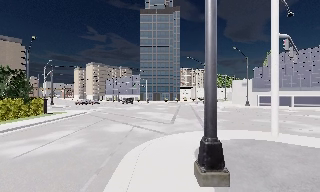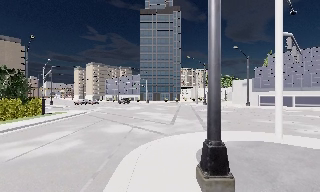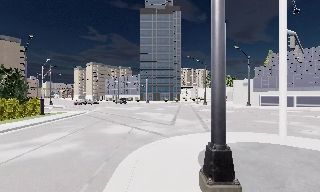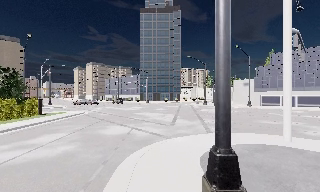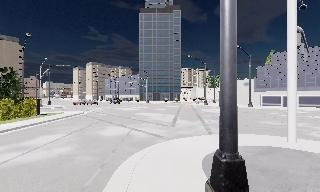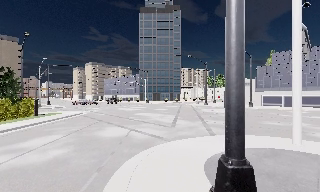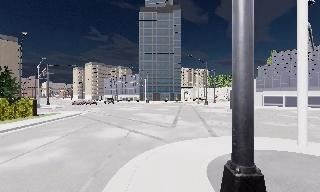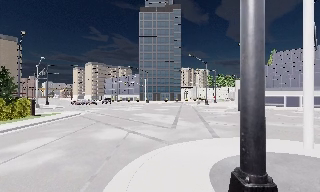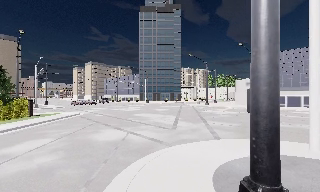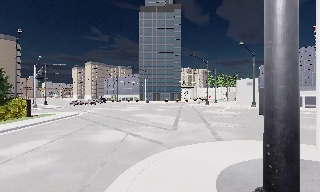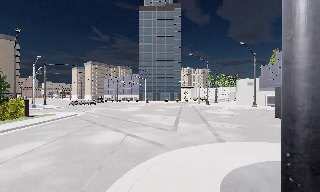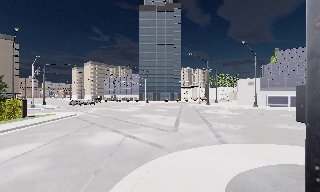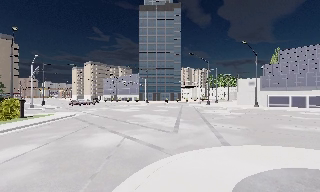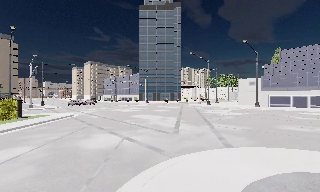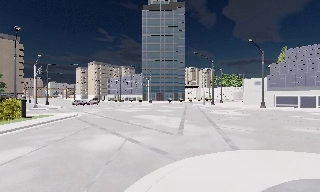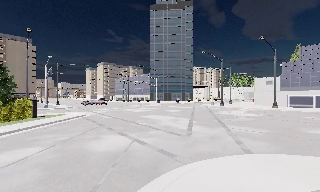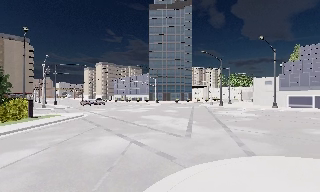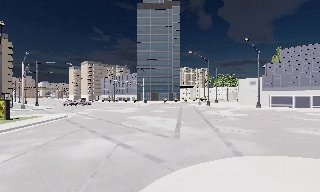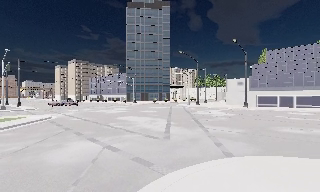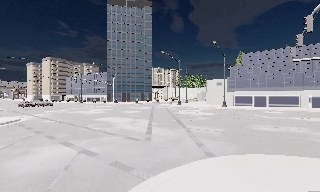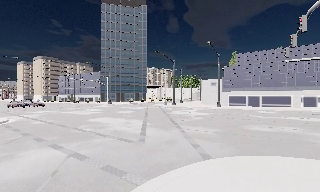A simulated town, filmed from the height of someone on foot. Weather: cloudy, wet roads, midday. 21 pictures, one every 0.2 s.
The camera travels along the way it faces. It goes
forward.
0.0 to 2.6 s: The camera travels forward, about 3.5 m, so what stands in front looms larger.
2.6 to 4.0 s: The scene slides to the left, as the camera pans about 15 degrees to its right. It travels forward, about 2 m, so what stands in front looms larger.
The film runs forward here.
